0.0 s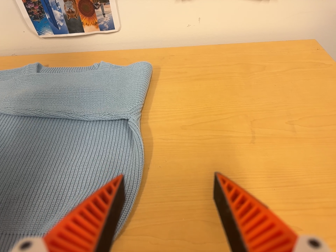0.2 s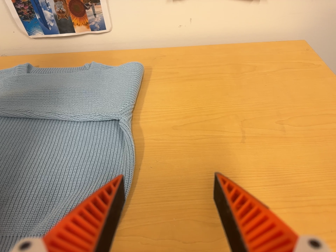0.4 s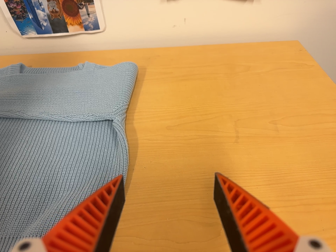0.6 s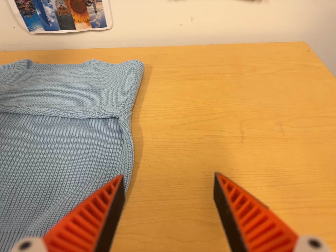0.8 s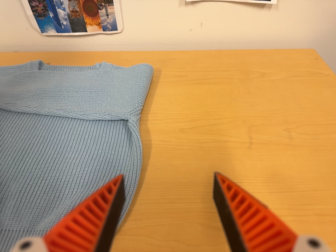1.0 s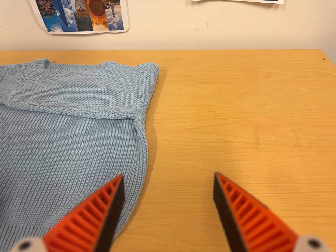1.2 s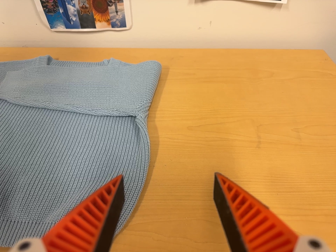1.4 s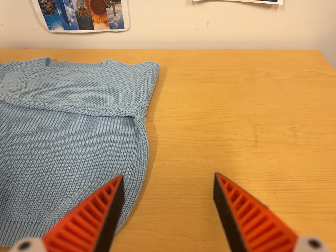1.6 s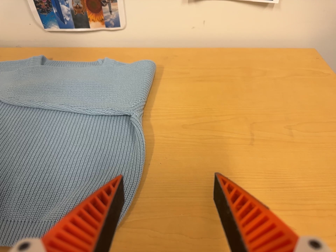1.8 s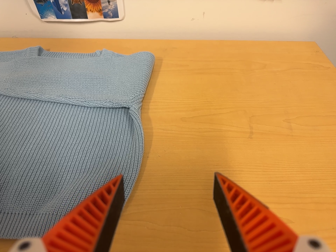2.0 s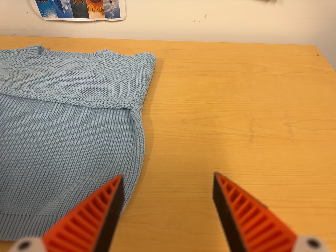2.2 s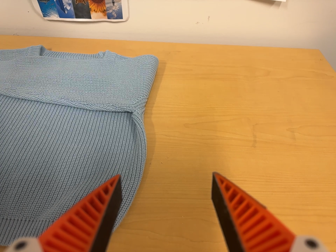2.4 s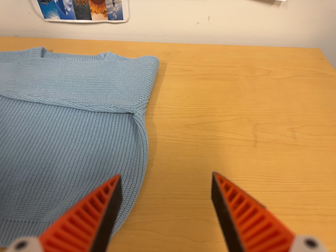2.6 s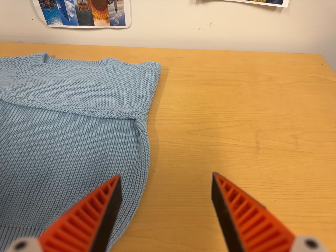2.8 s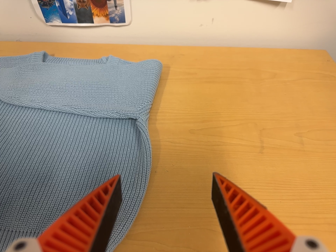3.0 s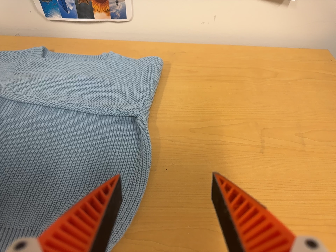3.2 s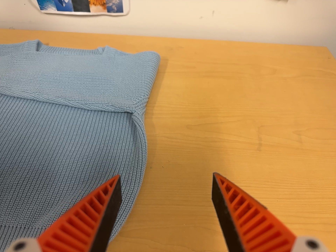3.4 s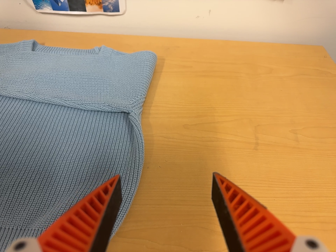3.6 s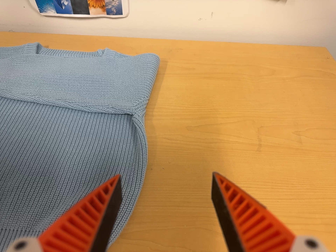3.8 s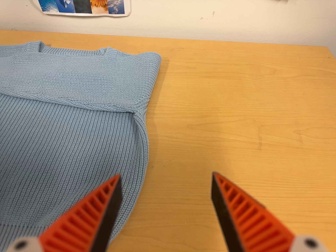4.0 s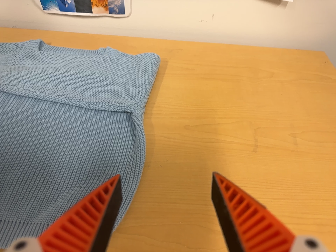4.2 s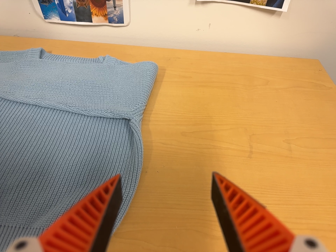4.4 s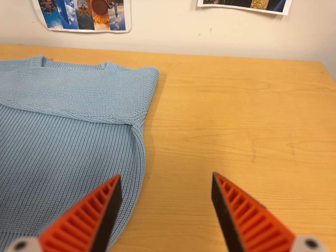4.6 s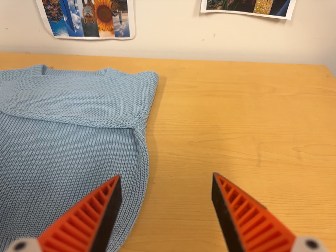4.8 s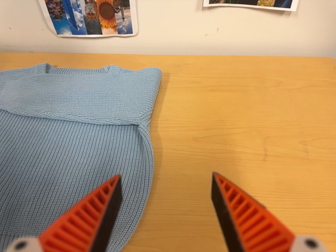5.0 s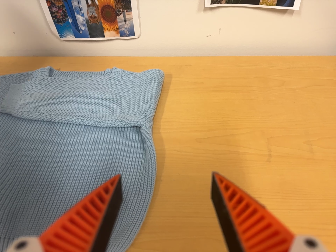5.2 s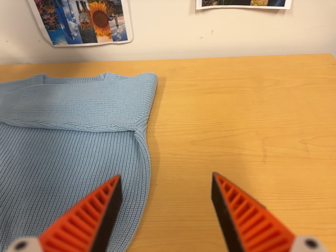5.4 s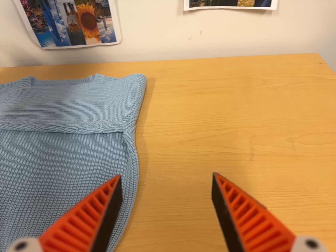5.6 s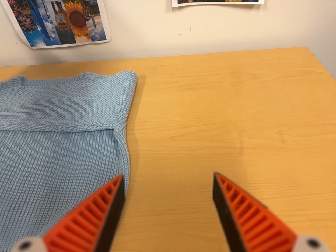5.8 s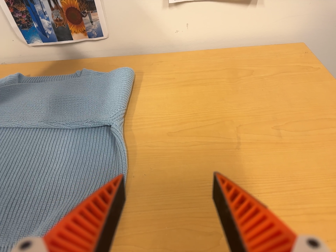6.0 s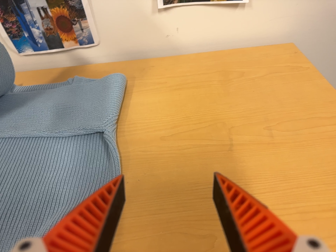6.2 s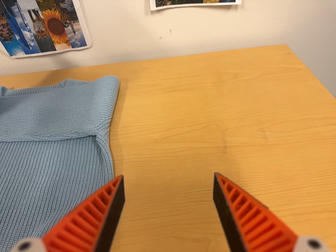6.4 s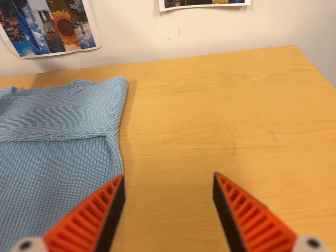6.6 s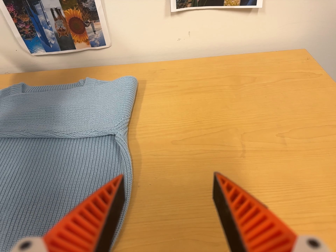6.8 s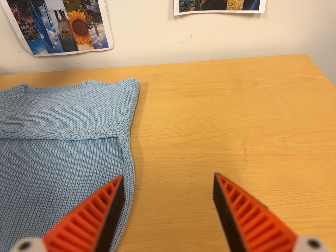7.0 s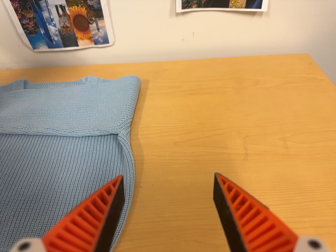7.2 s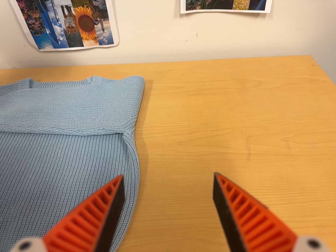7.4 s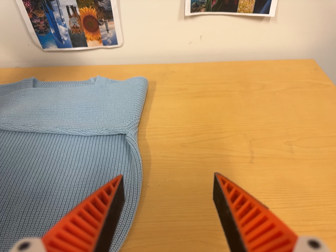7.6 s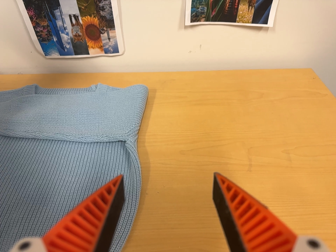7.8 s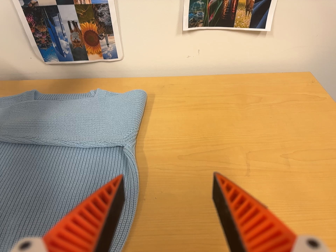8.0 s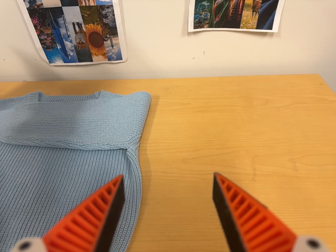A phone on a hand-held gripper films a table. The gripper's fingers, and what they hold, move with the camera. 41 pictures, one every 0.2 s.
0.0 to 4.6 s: The camera shifts only a little, or ends up much as it began.
4.6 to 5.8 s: The camera travels to its right, about 5 cm, so close, fixed things drift to the left.
5.8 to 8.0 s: The camera shifts only a little, or ends up much as it began.
The film runs forward here.
